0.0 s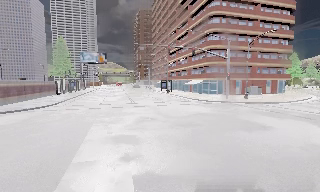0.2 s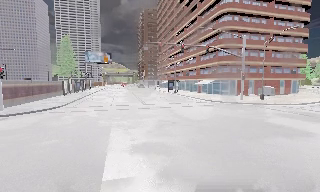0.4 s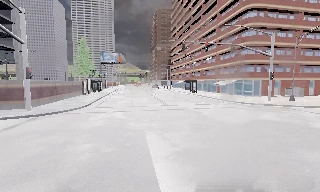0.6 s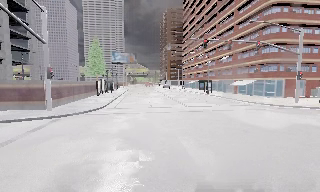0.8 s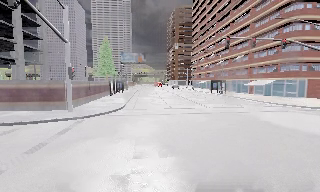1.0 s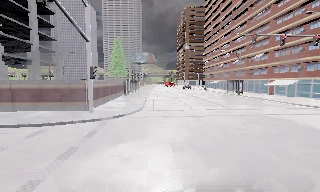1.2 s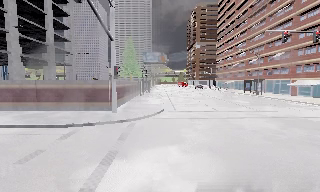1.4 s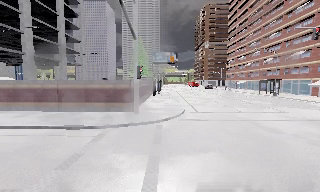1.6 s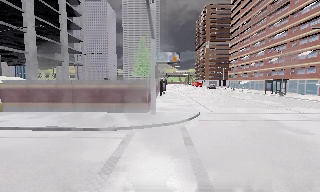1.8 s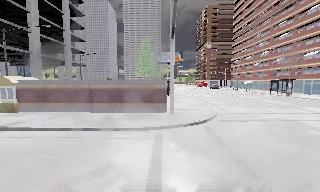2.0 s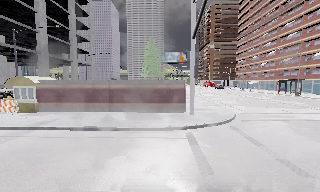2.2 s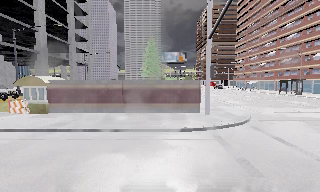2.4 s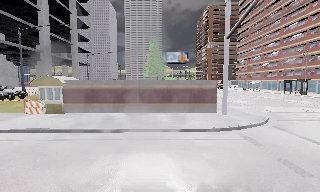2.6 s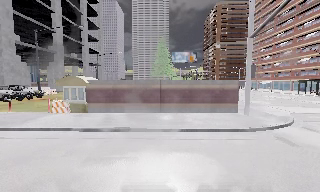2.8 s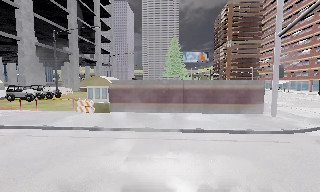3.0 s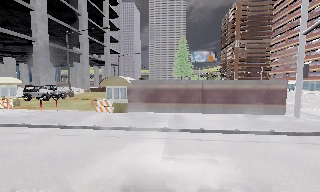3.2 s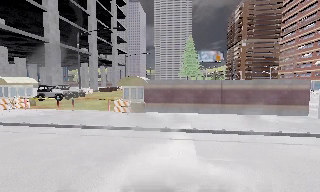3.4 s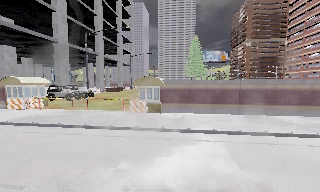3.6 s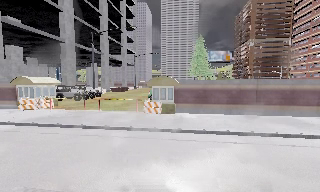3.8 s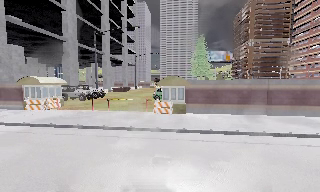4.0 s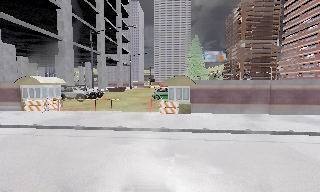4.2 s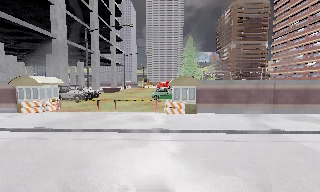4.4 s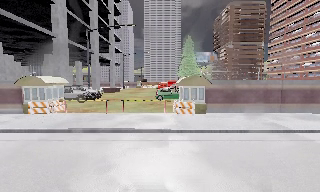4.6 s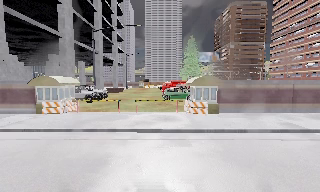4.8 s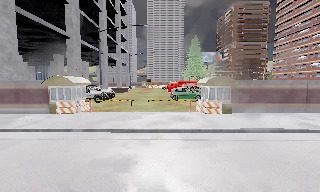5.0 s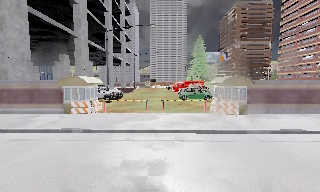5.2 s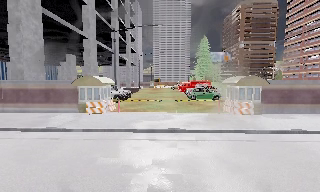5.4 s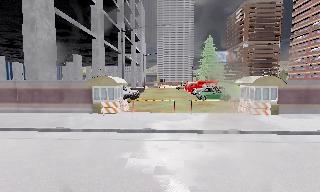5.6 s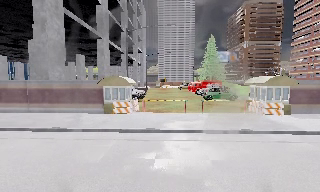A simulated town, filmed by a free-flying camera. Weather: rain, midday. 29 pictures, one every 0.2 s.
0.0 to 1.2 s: The camera pans to its left, which is counterclockwise from overhead, by about 15 degrees. It travels to its left and forward, about 8 m, so close, fixed things drift to the right.
1.2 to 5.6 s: The camera travels to its left, about 25 m, so close, fixed things drift to the right.
The film runs forward here.
